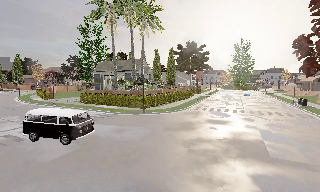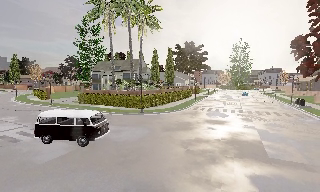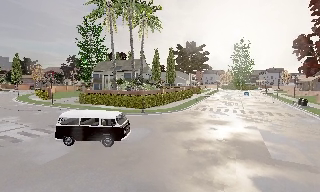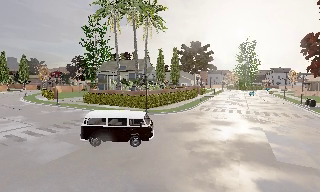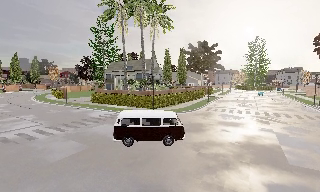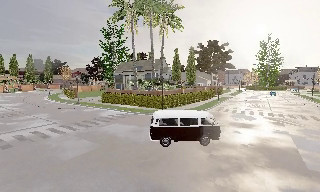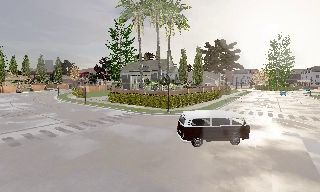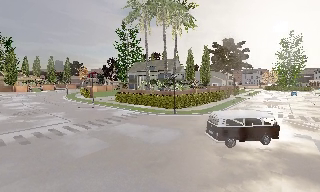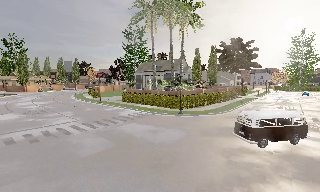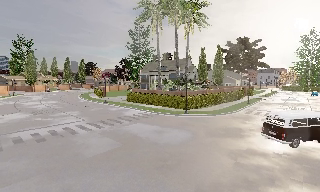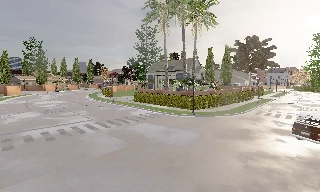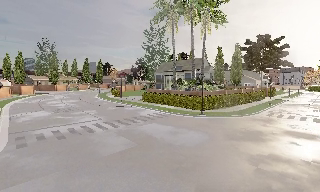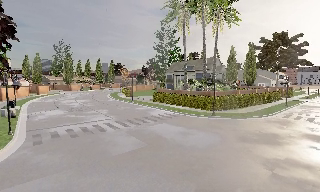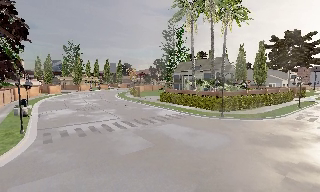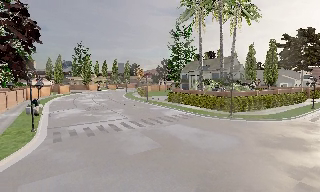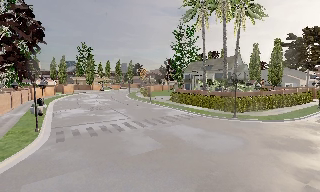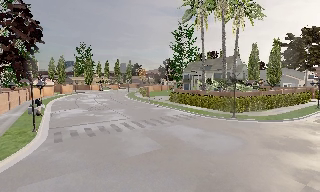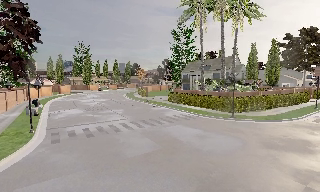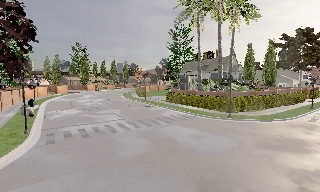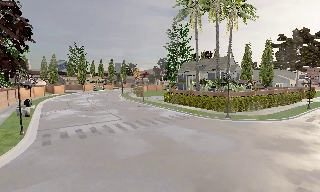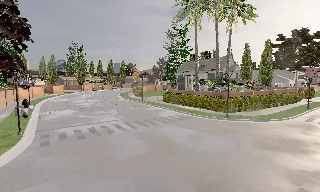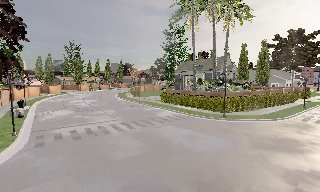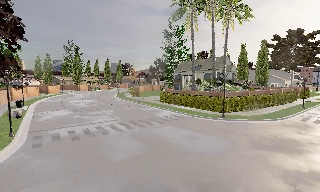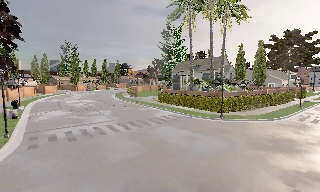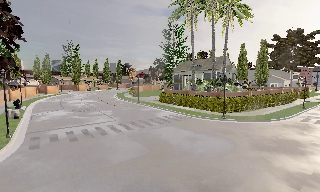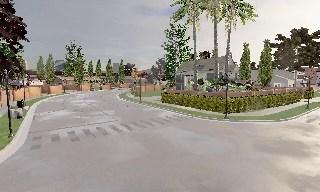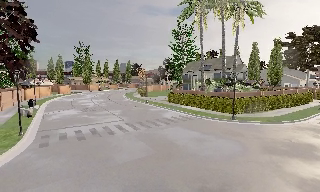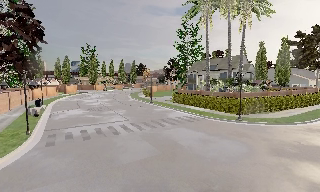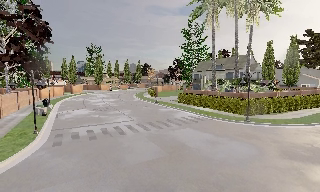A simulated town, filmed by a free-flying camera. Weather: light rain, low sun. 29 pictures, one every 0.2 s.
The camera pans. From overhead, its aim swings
counterclockwise.
The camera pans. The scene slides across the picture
to the right.
0.0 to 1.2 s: The camera travels forward, about 0.5 m, so what stands in front looms larger.
1.2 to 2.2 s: The scene slides to the right, as the camera pans about 10 degrees to its left.
2.2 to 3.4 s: The camera travels forward, about 0.5 m, so what stands in front looms larger.
3.4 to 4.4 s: The camera shifts only a little, or ends up much as it began.
4.4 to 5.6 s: The camera travels forward, about 0.5 m, so what stands in front looms larger.
The film runs forward here.
